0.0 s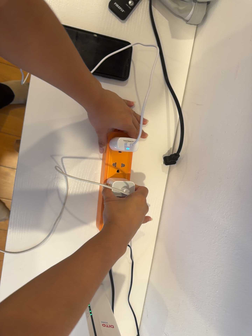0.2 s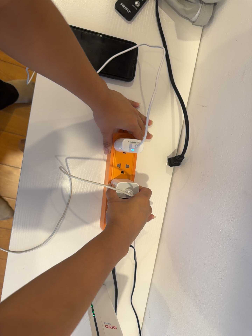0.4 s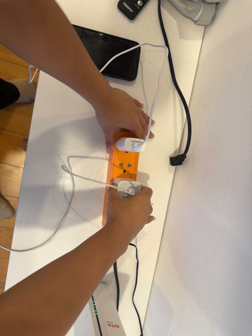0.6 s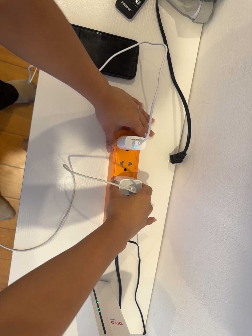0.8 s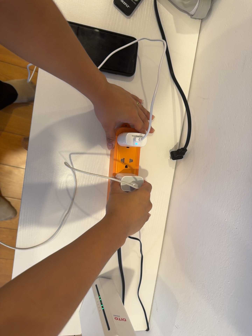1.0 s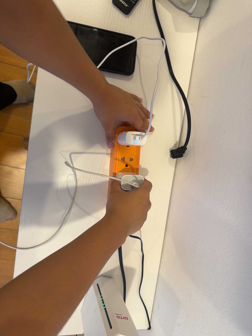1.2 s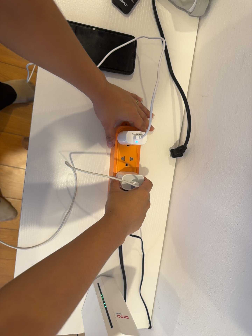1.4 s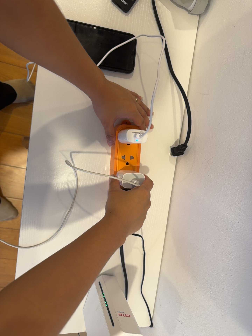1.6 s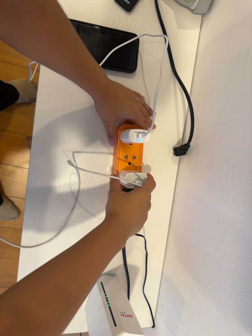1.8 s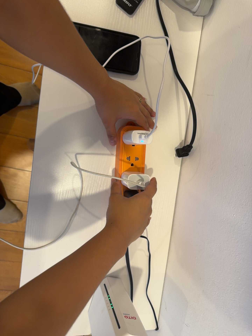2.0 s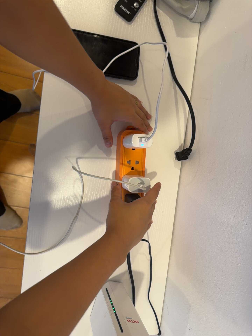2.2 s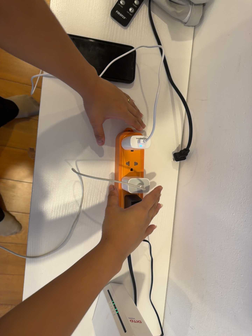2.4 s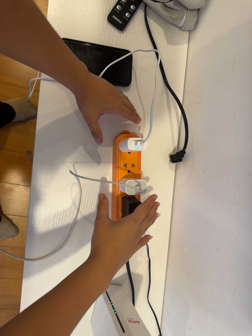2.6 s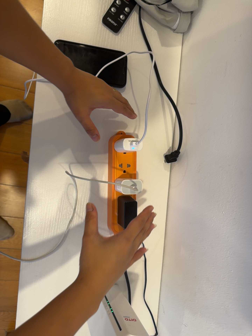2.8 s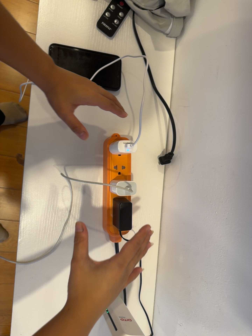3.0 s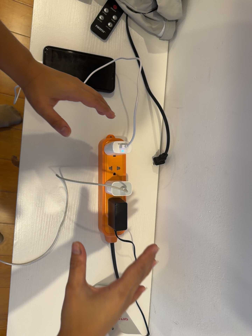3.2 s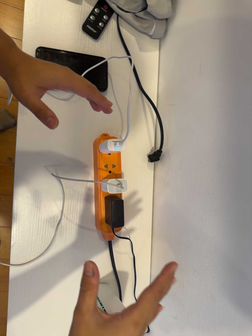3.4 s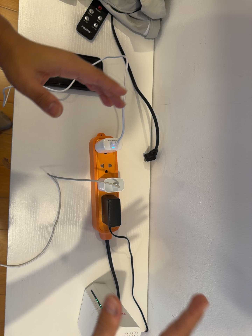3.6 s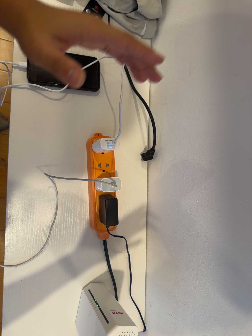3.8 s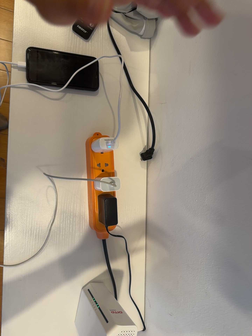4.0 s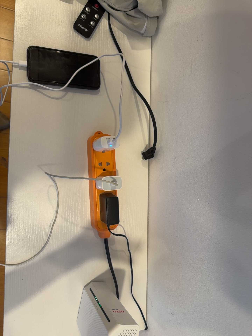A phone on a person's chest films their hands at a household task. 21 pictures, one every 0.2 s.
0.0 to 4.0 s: The camera rolls about its line of sight by about 10 degrees, and the scene rotates counterclockwise.
The film runs backward here.
